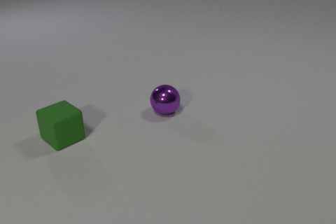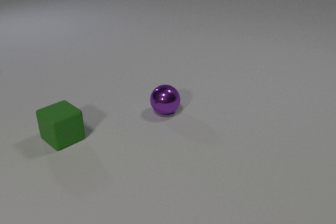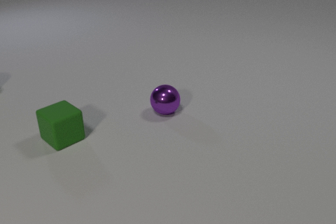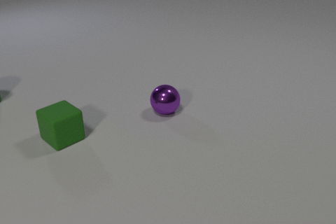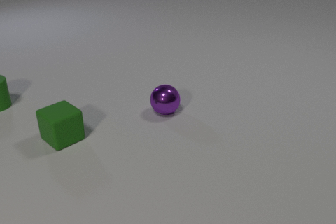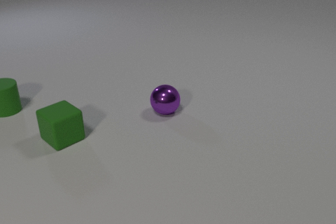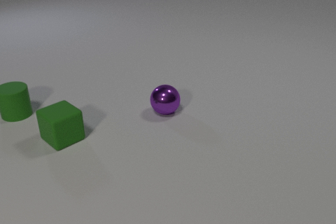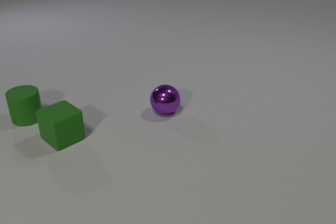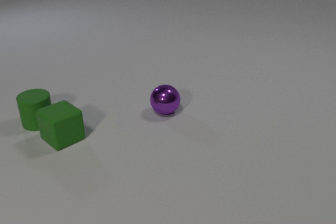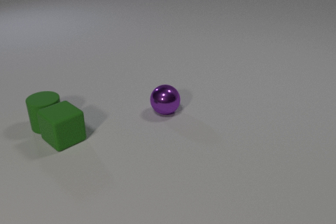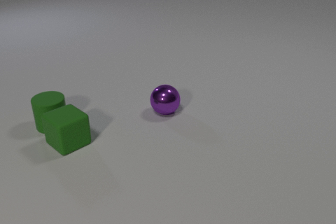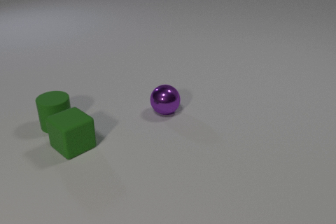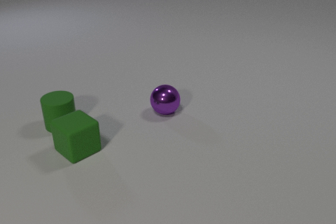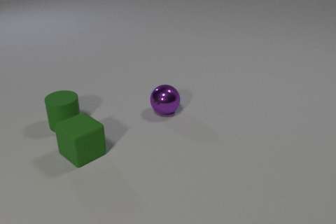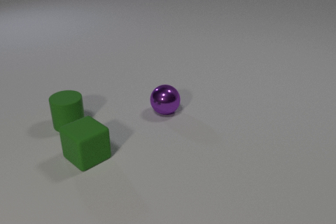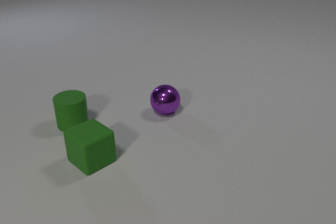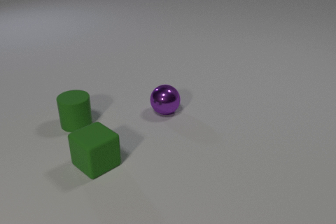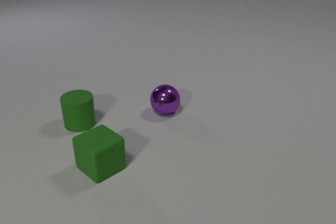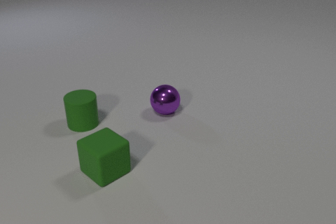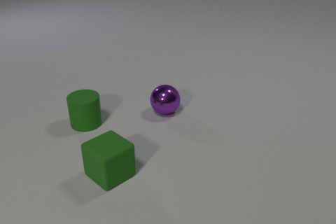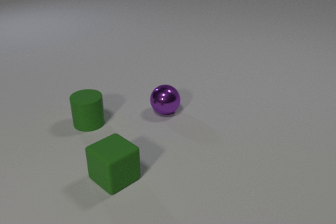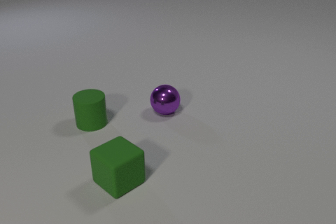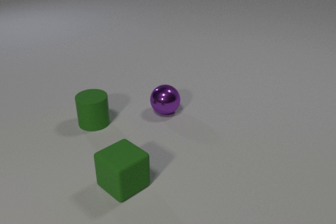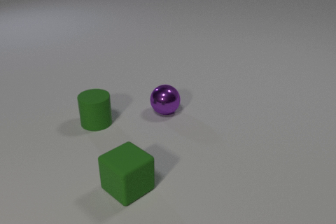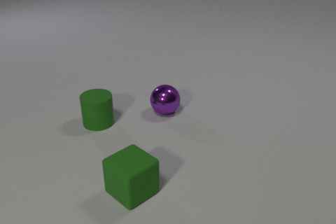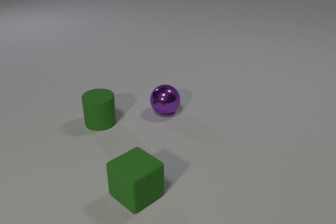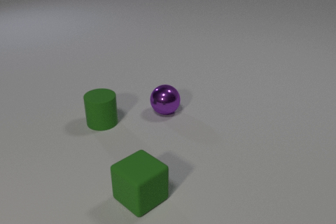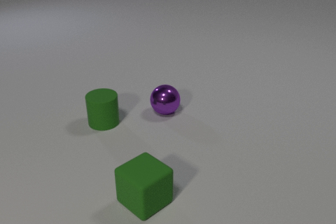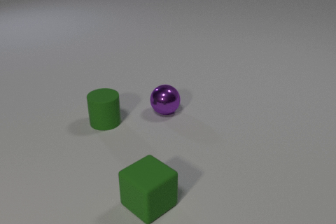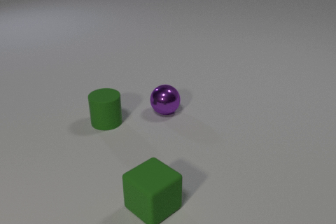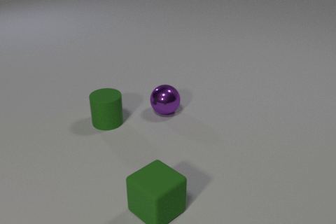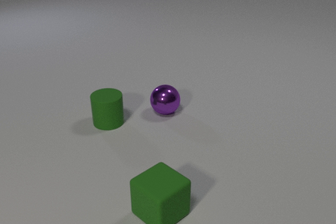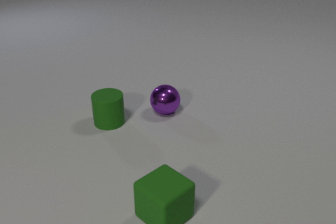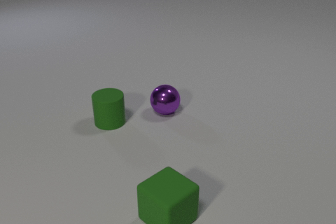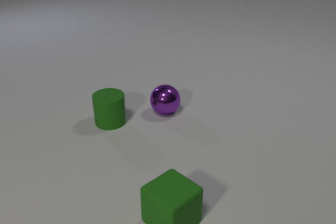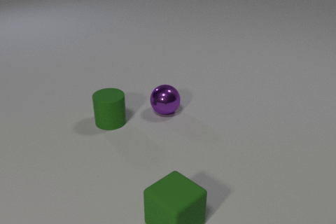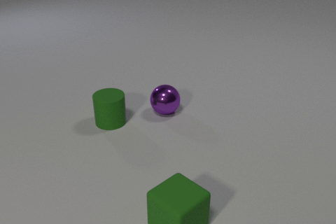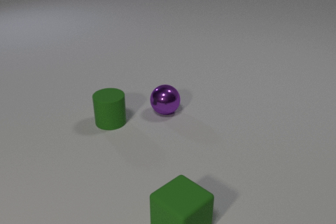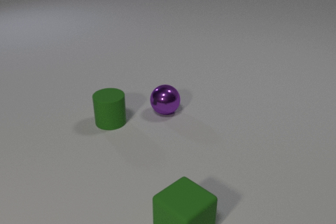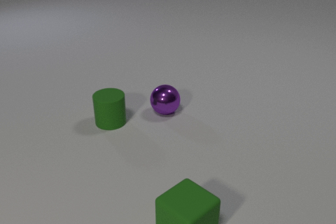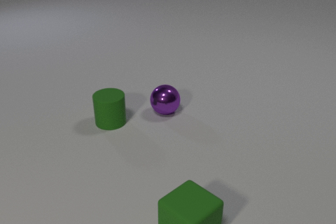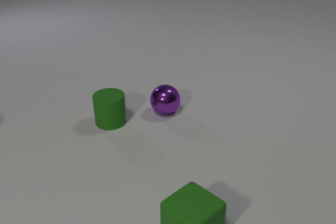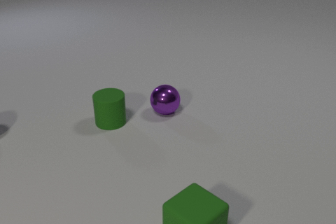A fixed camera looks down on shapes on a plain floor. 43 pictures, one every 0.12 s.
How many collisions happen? 1.
What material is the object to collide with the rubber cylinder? rubber.
Are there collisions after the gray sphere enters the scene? no.
0.00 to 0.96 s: The green rubber cylinder comes in at the left edge, slides toward the camera and to the right.
0.96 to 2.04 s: The green rubber cylinder slides to the right. The green rubber cube slides toward the camera and to the right. The green rubber cylinder and the green rubber cube collide.
2.04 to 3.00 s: The green rubber cylinder slides to the right. The green rubber cube slides toward the camera and to the right.
3.00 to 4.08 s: The green rubber cylinder slides to the right. The green rubber cube slides toward the camera and to the right.
4.08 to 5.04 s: The green rubber cube slides to the right and toward the camera.
